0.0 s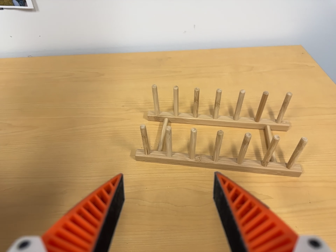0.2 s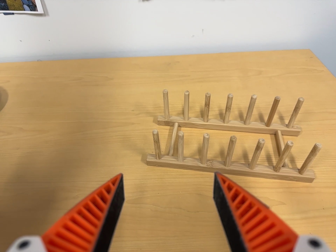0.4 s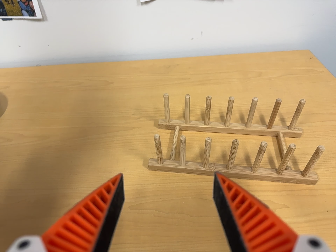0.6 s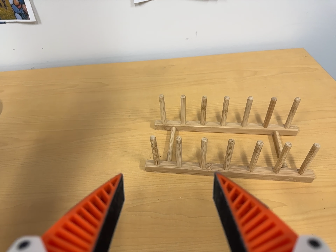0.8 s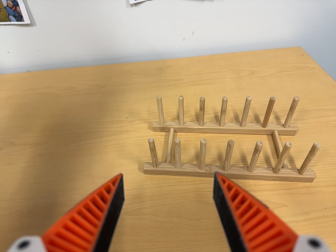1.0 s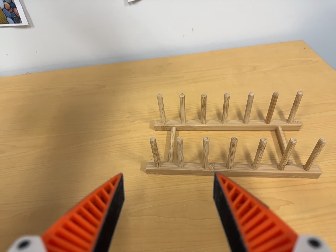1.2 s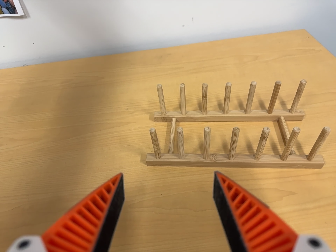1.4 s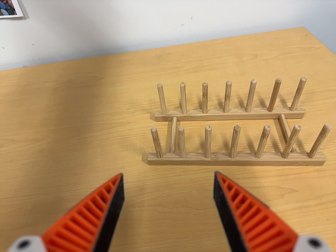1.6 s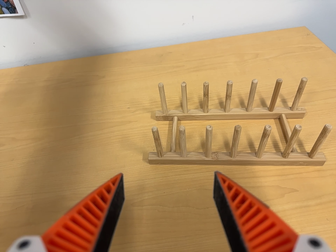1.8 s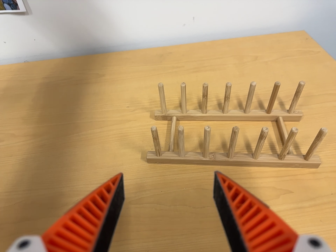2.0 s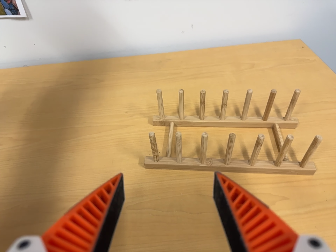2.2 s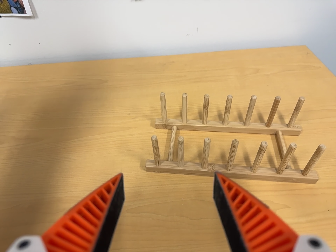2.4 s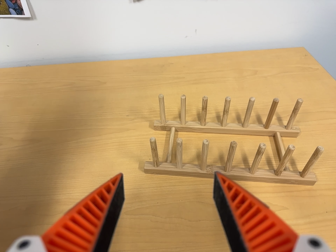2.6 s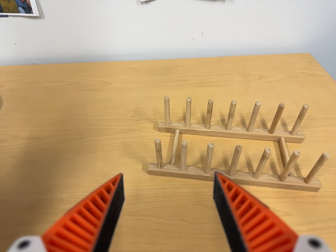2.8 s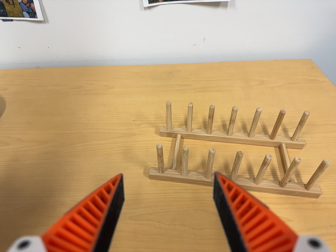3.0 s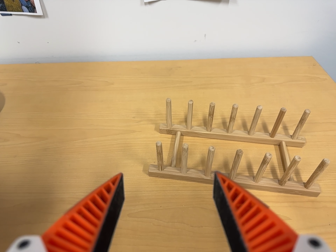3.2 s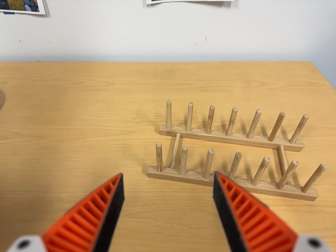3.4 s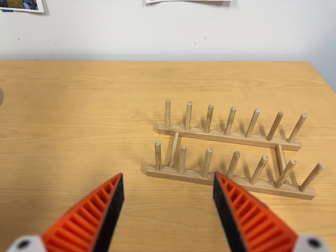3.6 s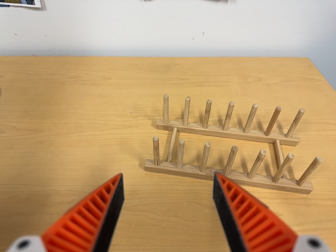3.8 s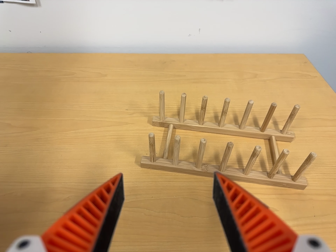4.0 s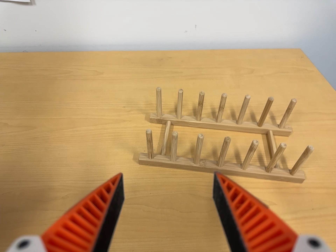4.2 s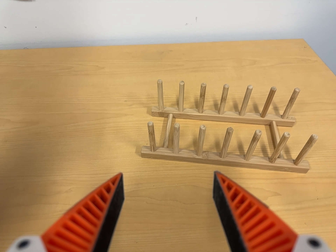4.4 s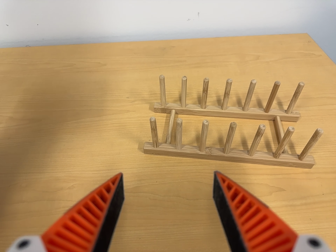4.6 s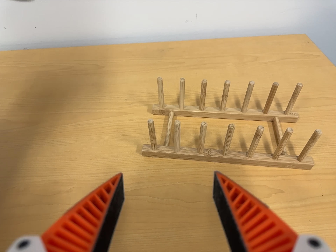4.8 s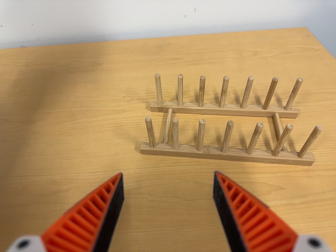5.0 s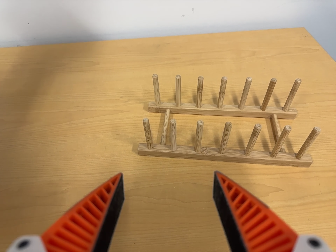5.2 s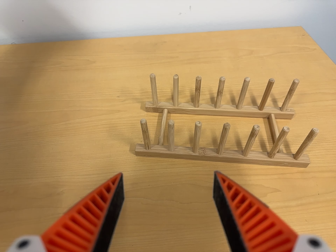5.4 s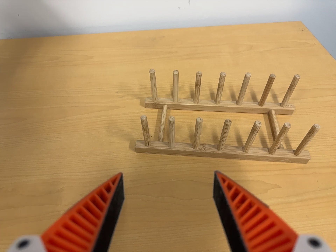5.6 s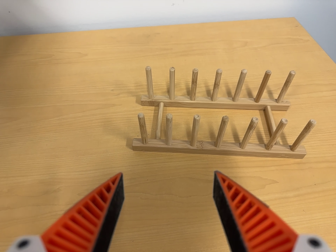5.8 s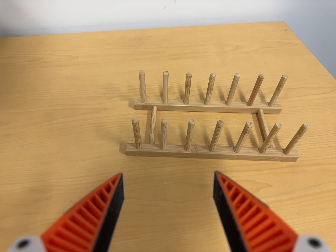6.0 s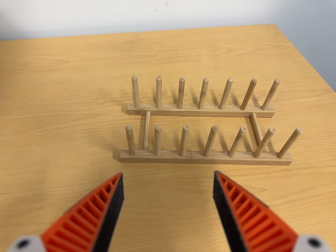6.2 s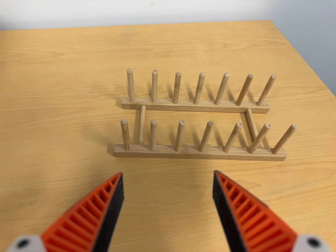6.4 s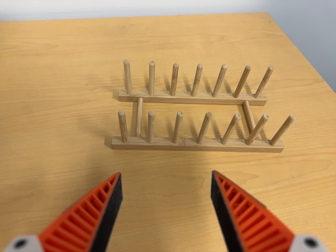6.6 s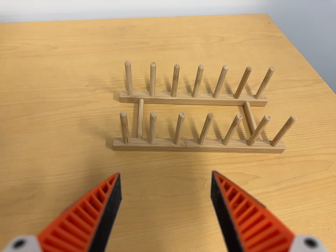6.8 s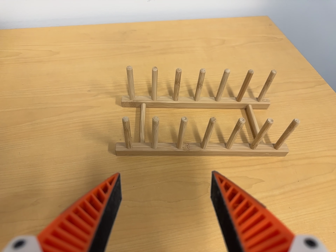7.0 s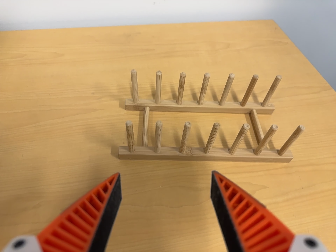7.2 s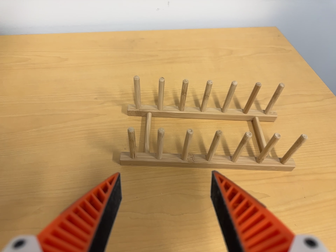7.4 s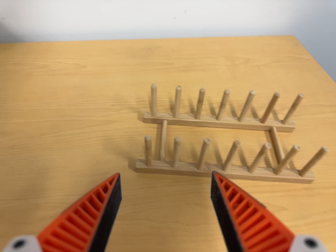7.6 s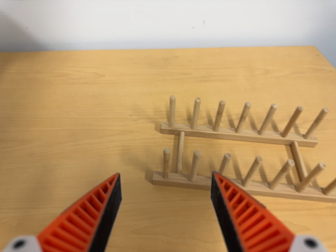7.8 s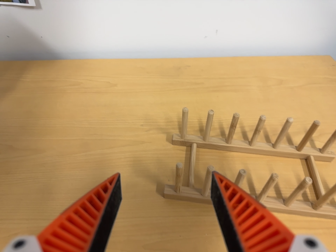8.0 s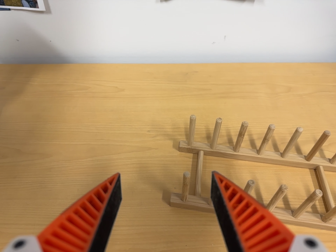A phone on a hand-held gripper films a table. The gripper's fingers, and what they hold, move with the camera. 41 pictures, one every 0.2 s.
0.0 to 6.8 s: The camera pans to its right by about 10 degrees. It travels forward and to its left, about 7 cm, so what stands in front looms larger.
6.8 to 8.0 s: The camera travels toward the top of its view, about 5 cm, so close, fixed things drift downward.
The film runs forward here.
